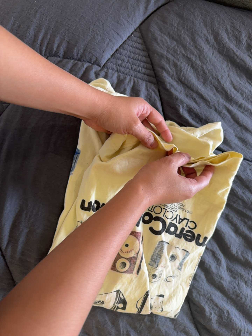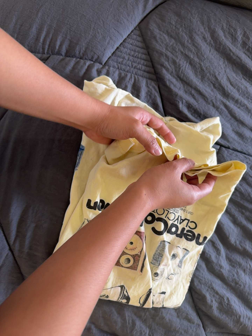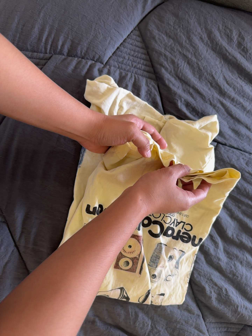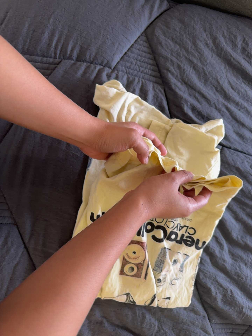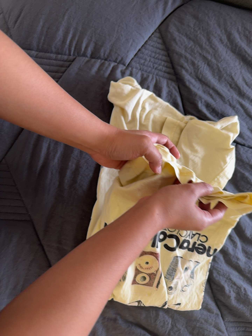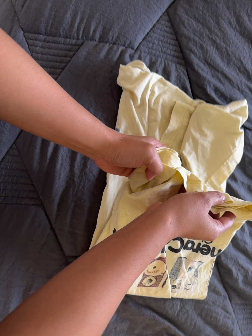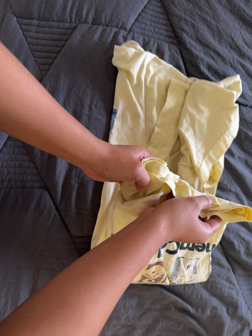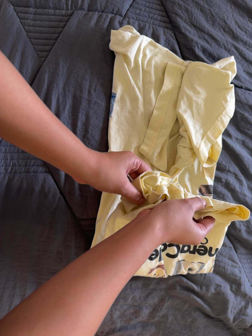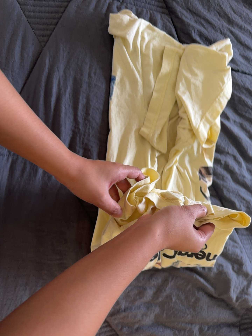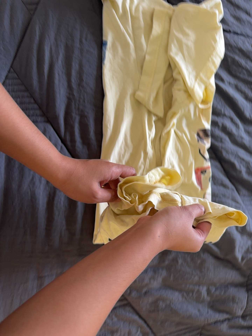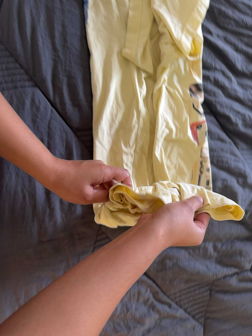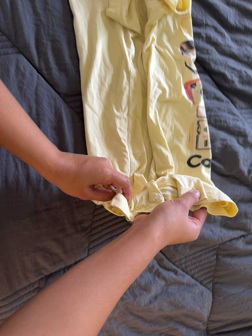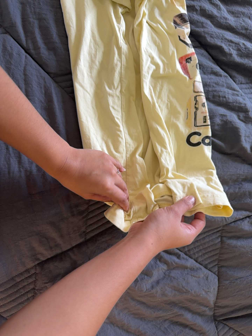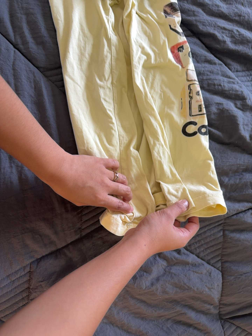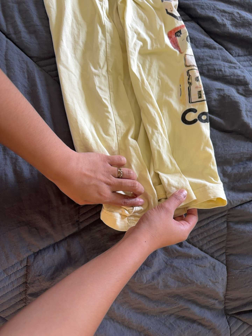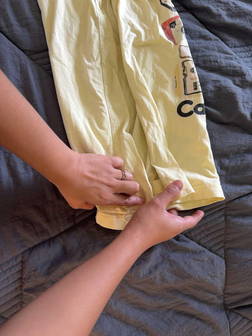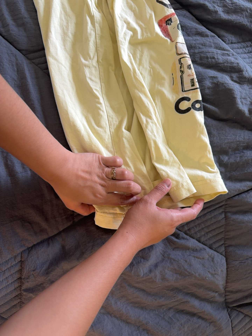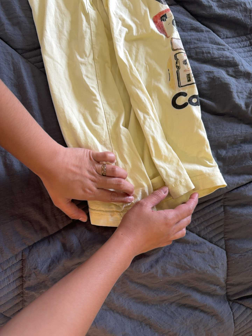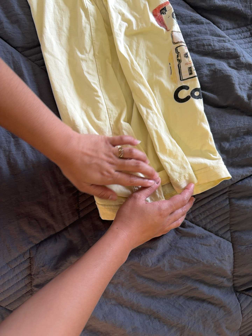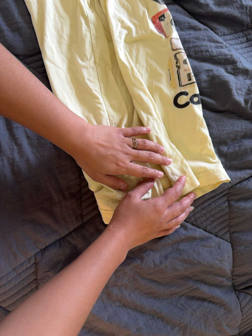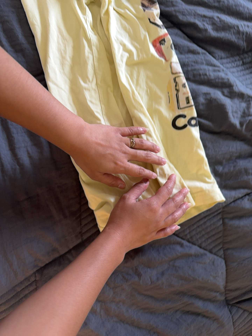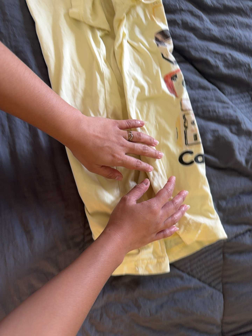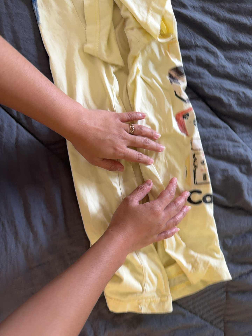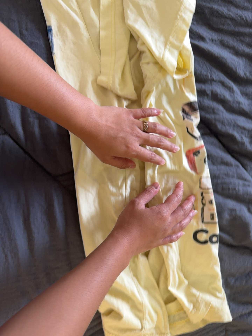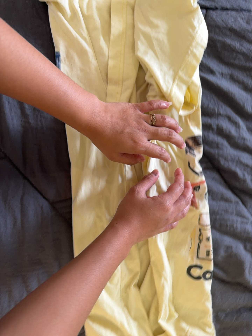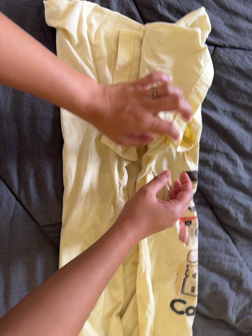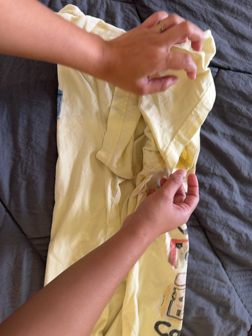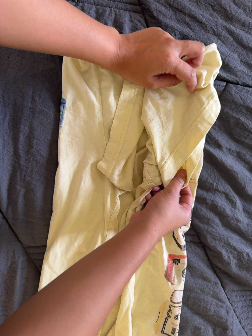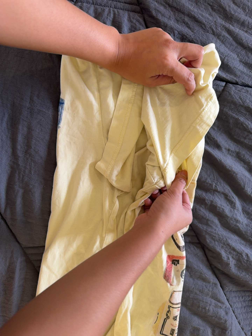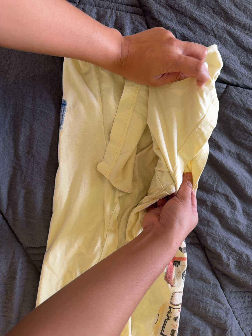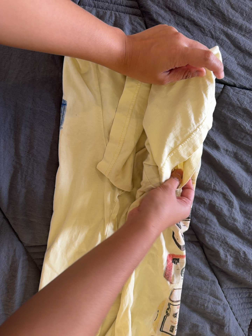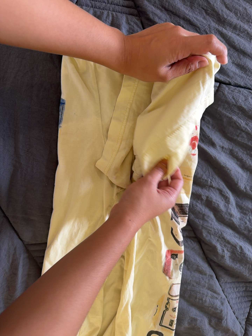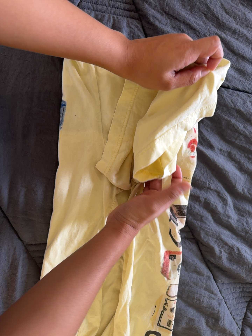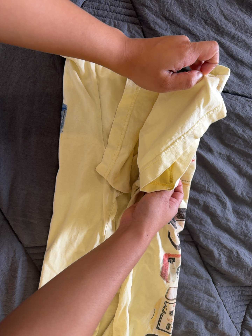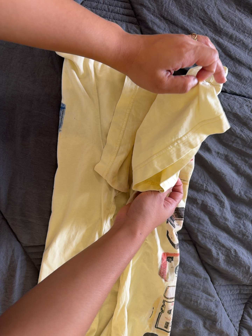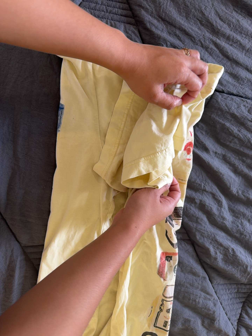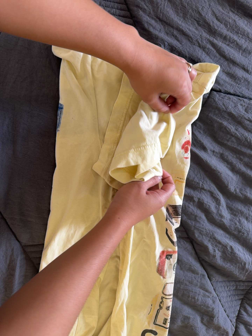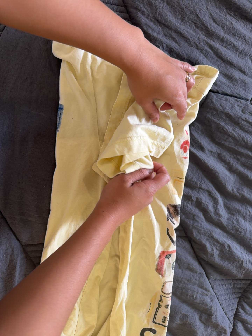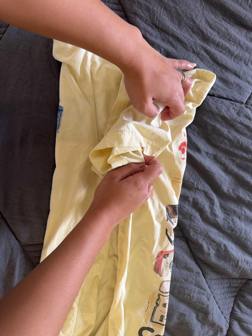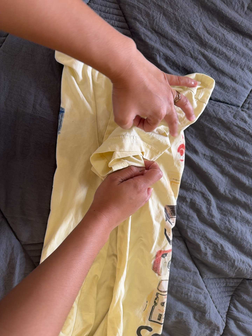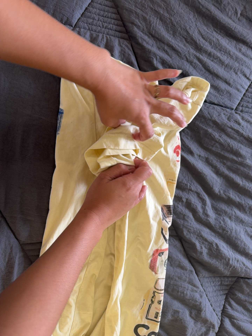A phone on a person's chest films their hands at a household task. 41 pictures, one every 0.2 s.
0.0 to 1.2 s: The camera travels to its left, about 10 cm, so close, fixed things drift to the right.
1.2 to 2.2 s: The camera travels toward the bottom of its view, about 22 cm, so close, fixed things drift upward. It rolls about its line of sight by about 15 degrees, and the scene rotates counterclockwise.
2.2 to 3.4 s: The camera travels toward the bottom of its view and to its right, about 12 cm, so close, fixed things drift upward. It rolls about its line of sight by about 10 degrees, and the scene rotates counterclockwise.
3.4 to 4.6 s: The camera travels toward the top of its view, about 22 cm, so close, fixed things drift downward.
4.6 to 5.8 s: The camera travels toward the top of its view, about 14 cm, so close, fixed things drift downward. It rolls about its line of sight by about 15 degrees, and the scene rotates clockwise.
5.8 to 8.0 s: The camera travels backward, about 6 cm, so what stands in front gets smaller.
The film runs backward here.
